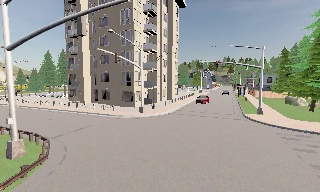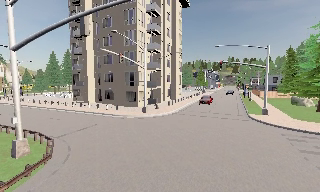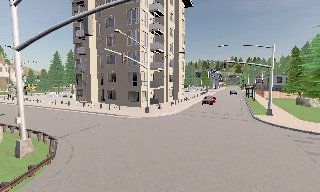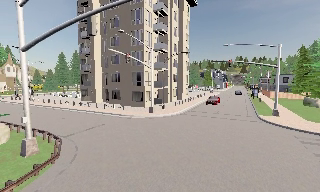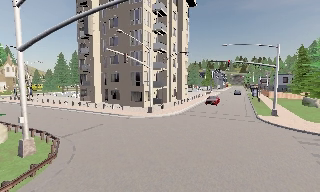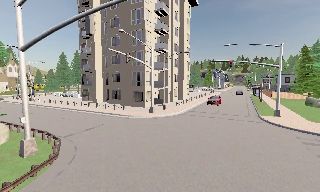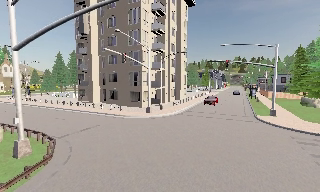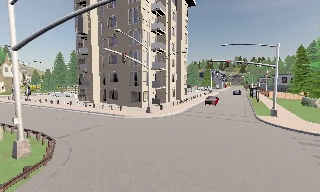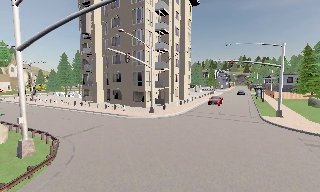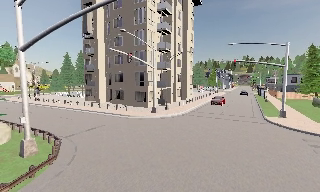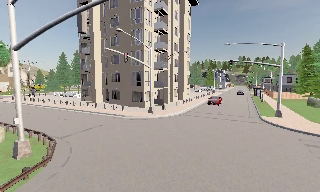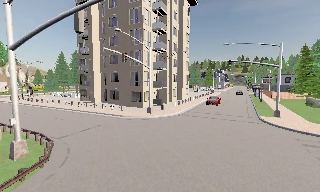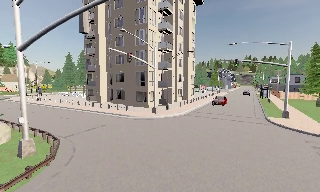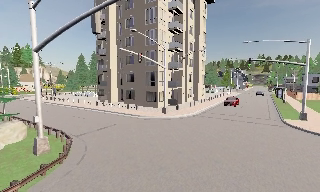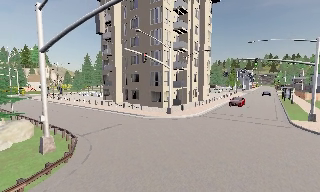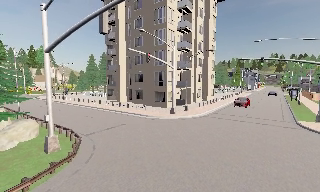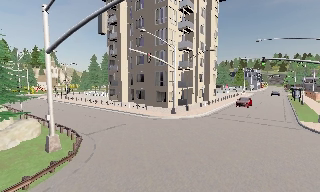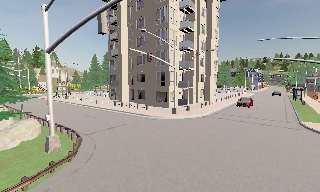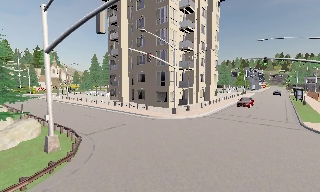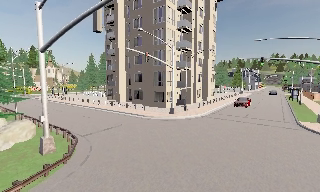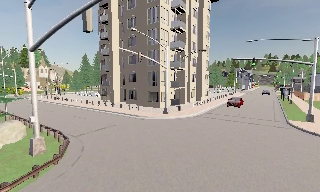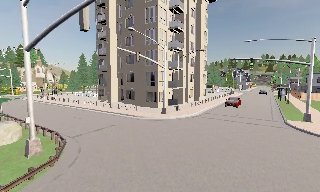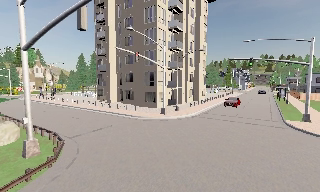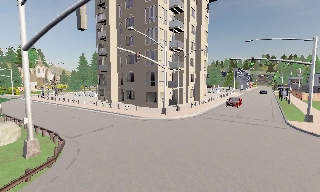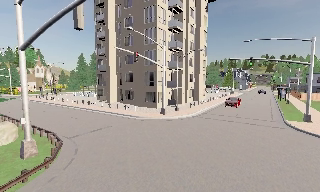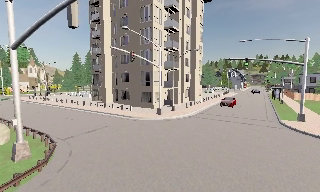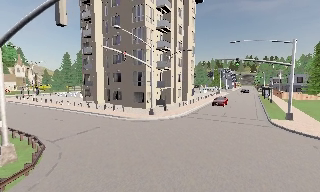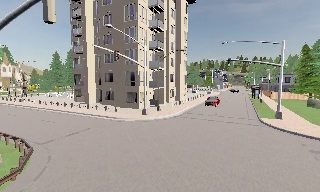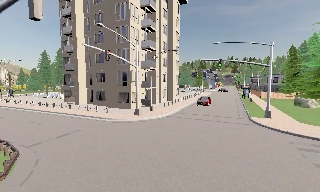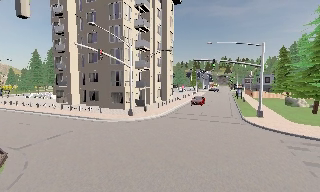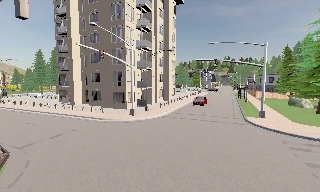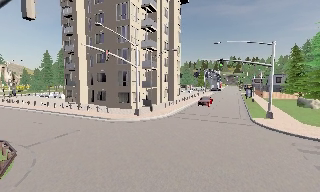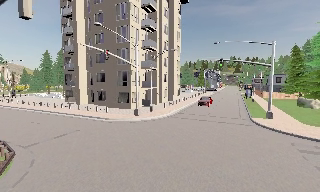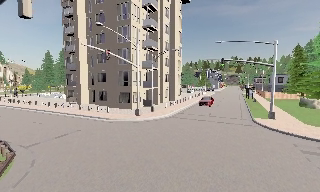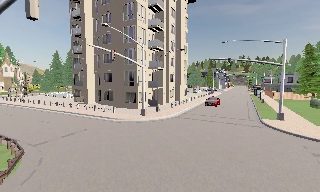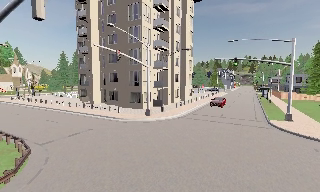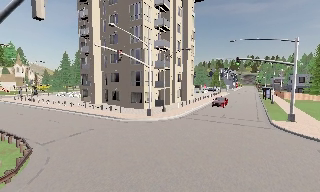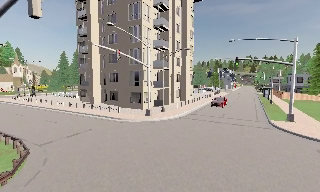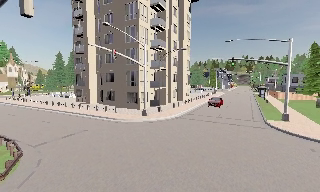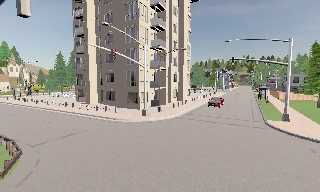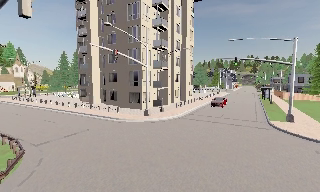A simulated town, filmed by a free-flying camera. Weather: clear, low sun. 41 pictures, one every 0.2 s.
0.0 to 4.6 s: The camera pans to its left, which is counterclockwise from overhead, by about 10 degrees. It travels forward and to its right, about 1.5 m, so what stands in front looms larger.
4.6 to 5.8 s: The camera pans to its right, which is clockwise from overhead, by about 10 degrees.
5.8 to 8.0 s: The camera travels to its right and forward, about 1 m.
The film runs forward here.
